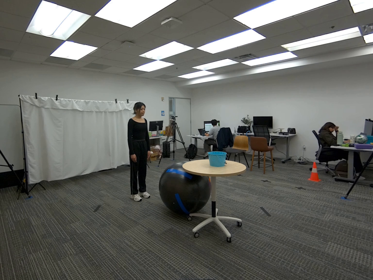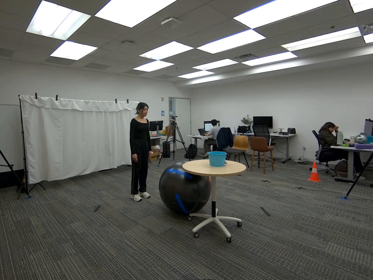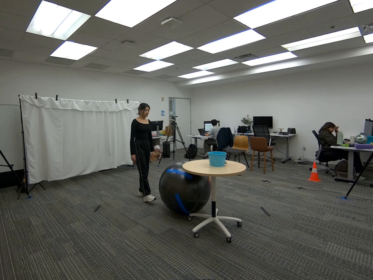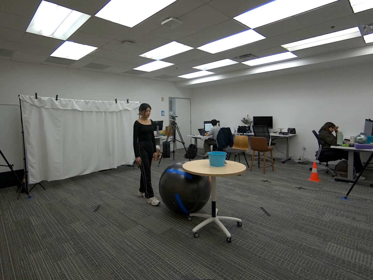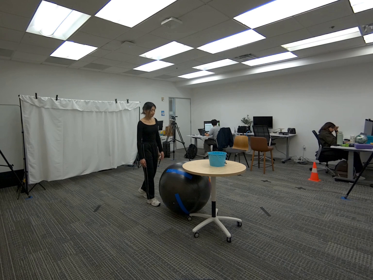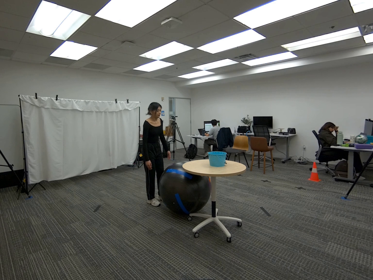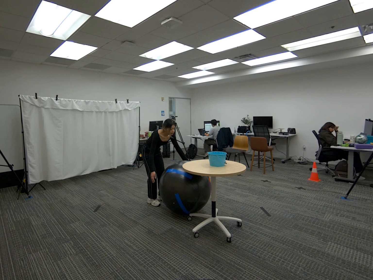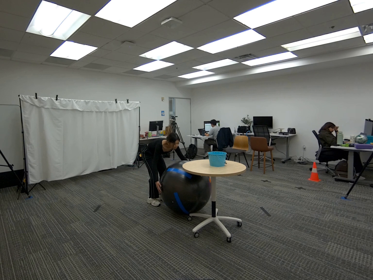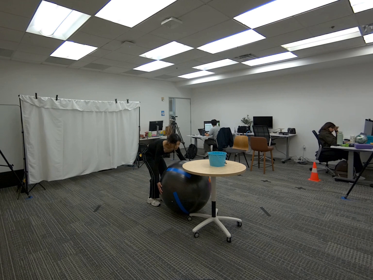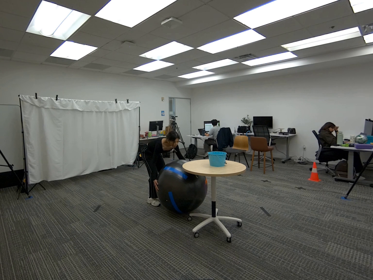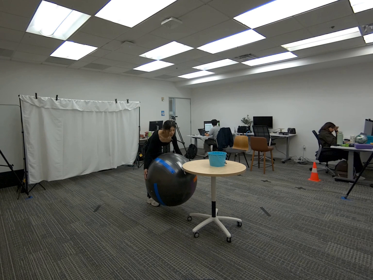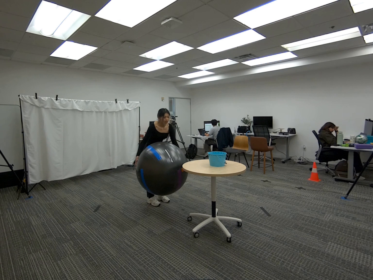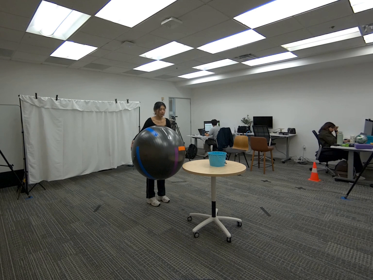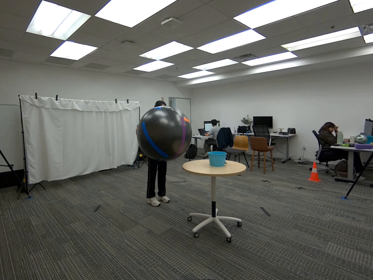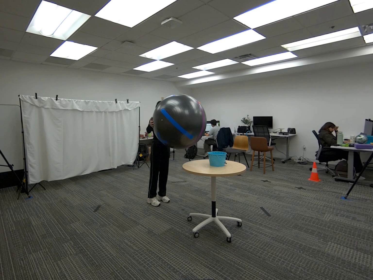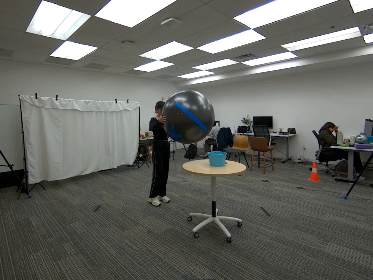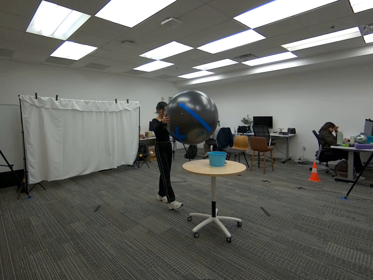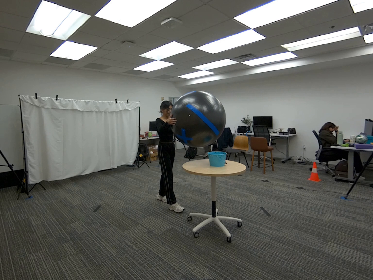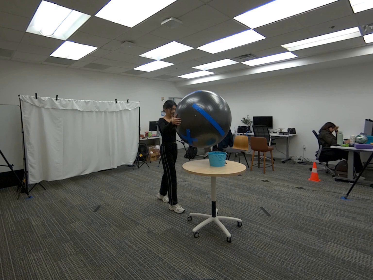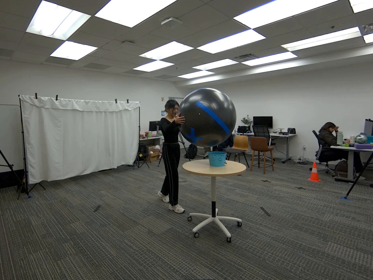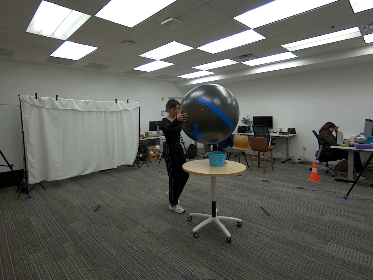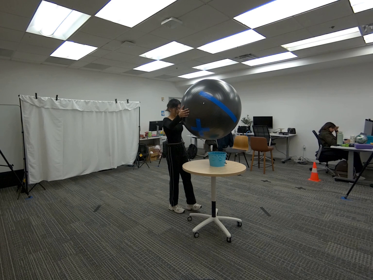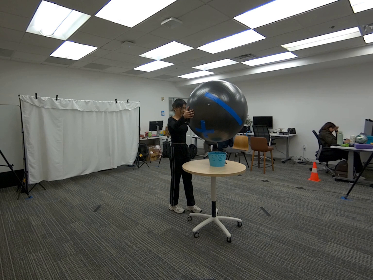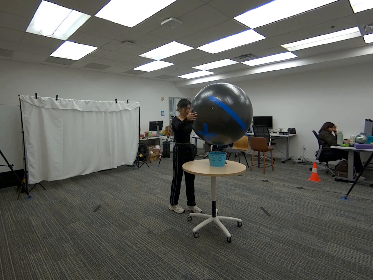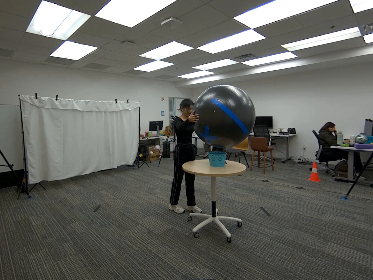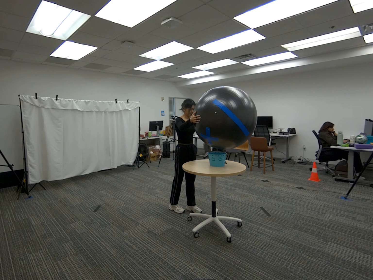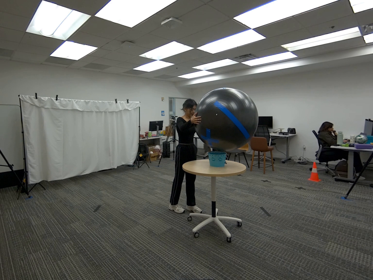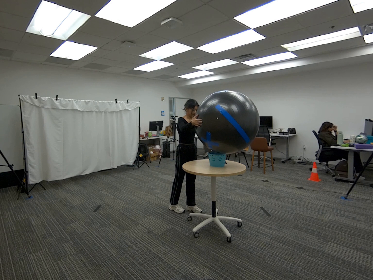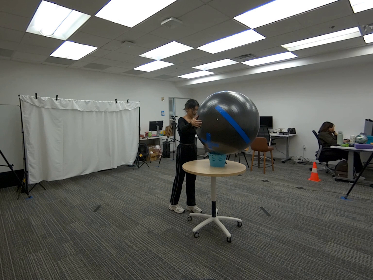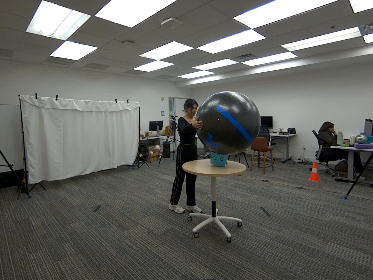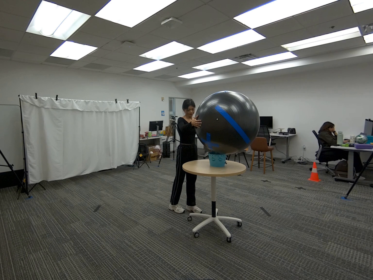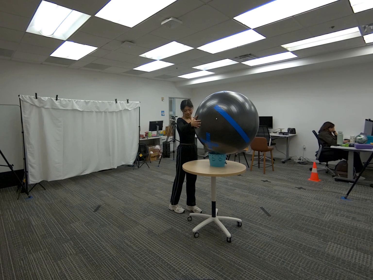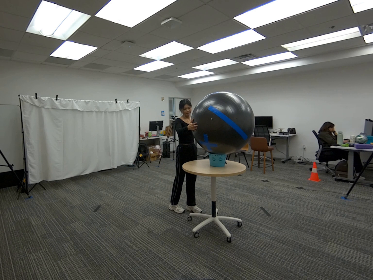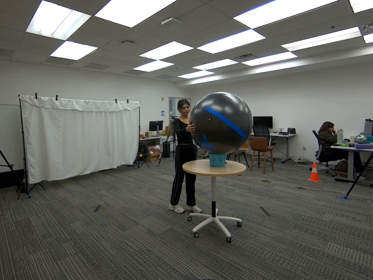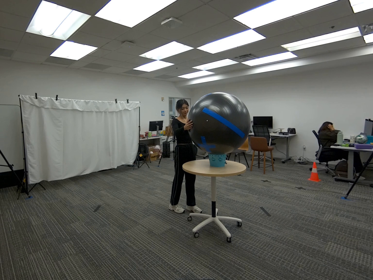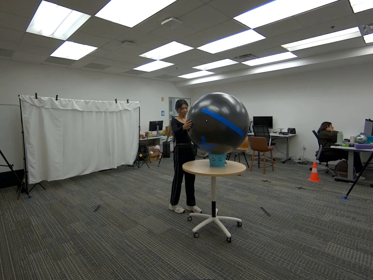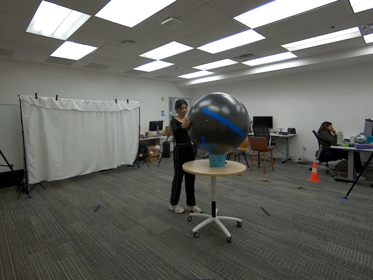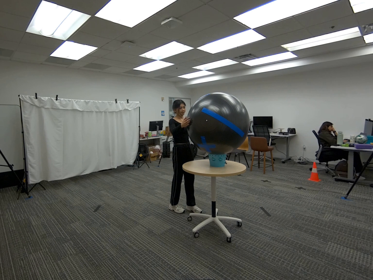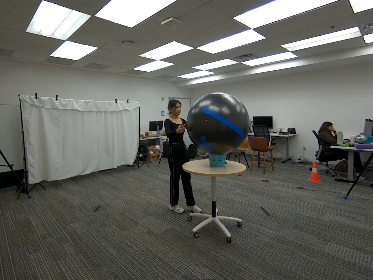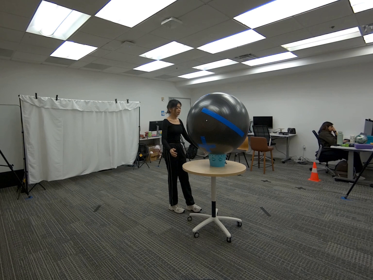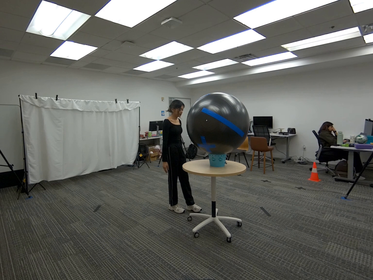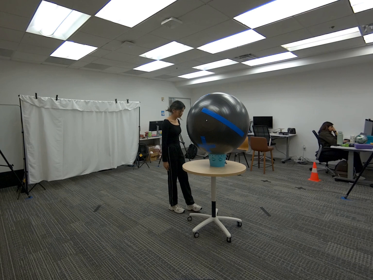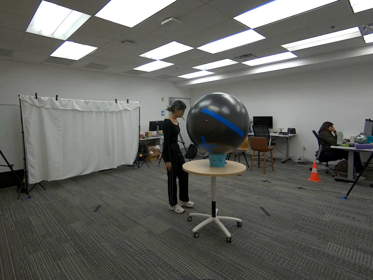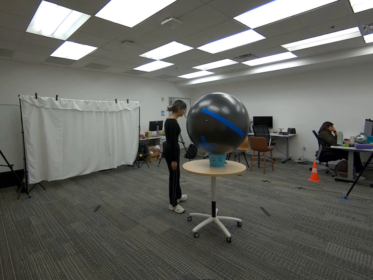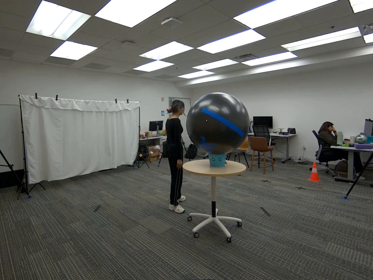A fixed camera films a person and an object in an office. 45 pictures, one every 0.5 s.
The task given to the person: Walk over to the yoga ball on the floor and place on the round table on top of the blue basket.
